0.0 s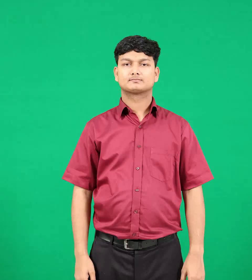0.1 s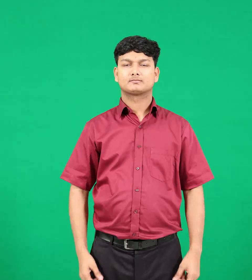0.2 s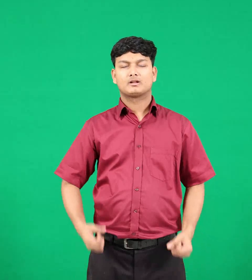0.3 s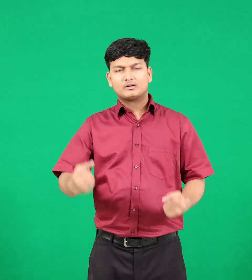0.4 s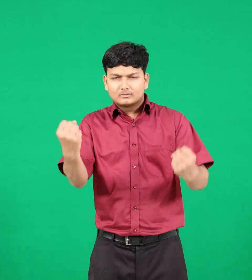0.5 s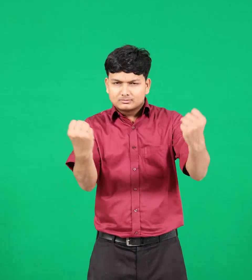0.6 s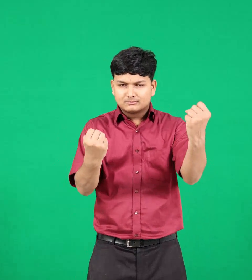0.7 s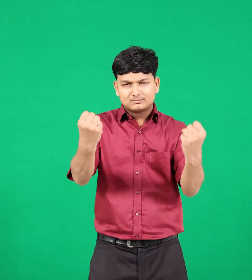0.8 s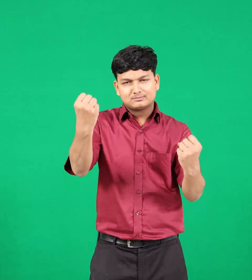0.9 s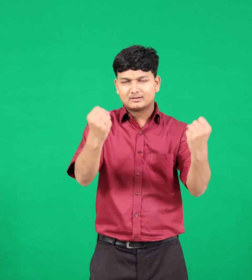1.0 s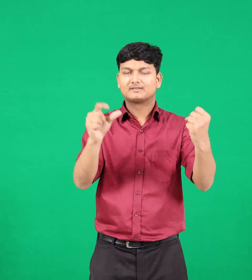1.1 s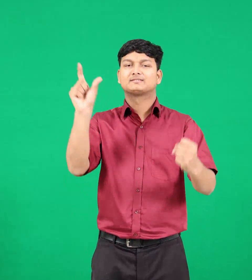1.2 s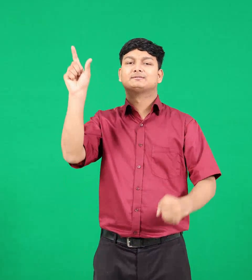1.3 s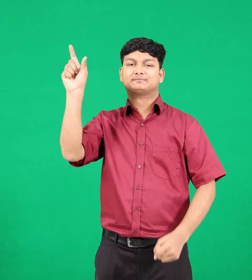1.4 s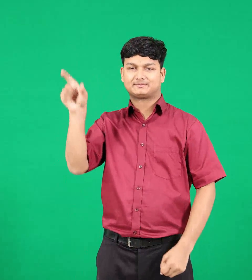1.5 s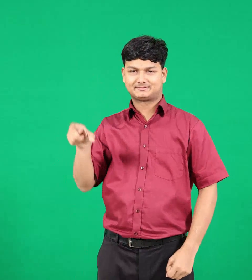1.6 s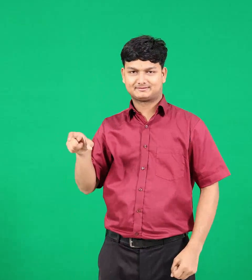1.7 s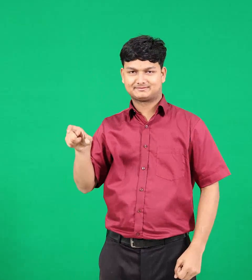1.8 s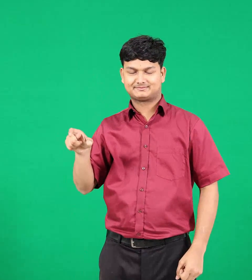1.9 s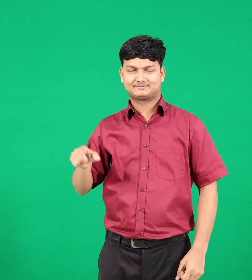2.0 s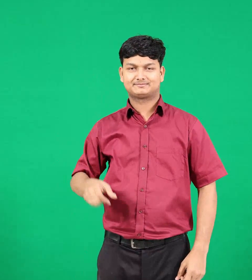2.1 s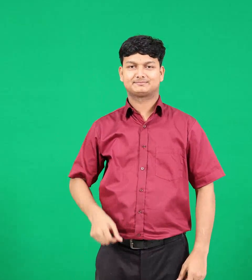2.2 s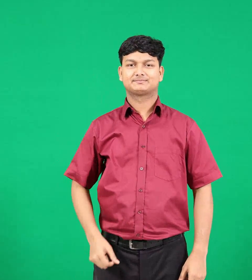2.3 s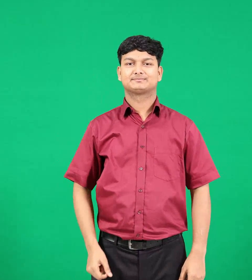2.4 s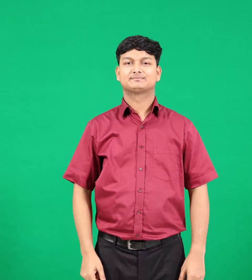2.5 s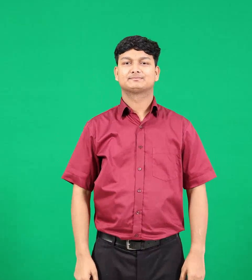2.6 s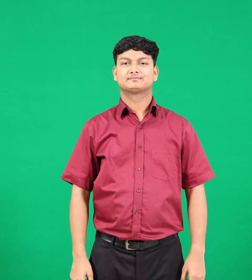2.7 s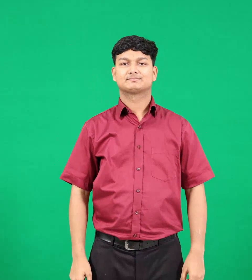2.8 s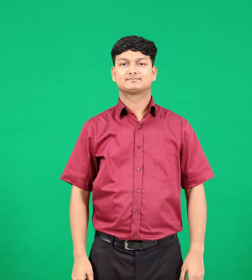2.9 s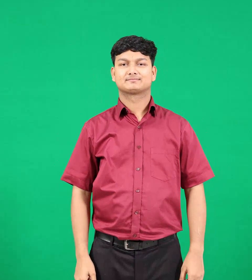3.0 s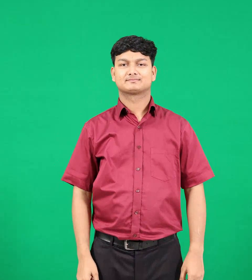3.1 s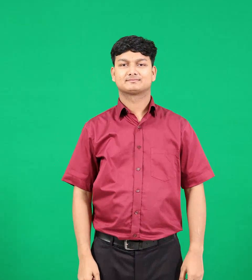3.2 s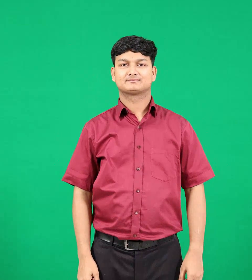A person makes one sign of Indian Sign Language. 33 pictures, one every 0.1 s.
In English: driver
